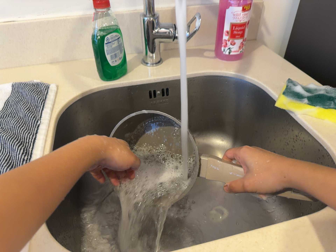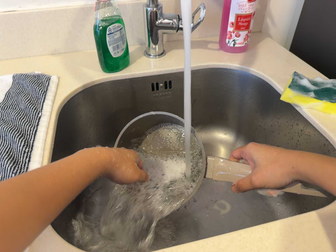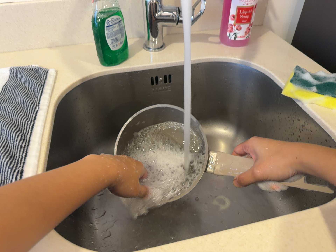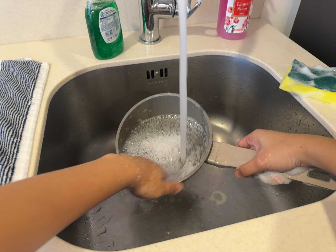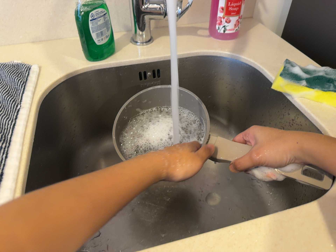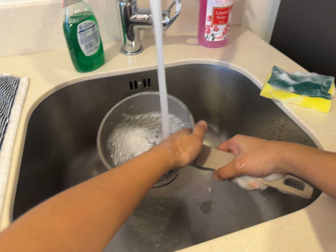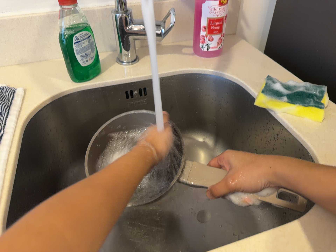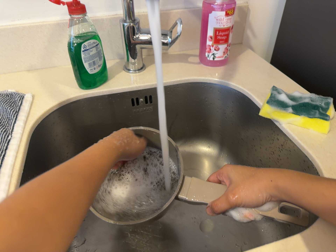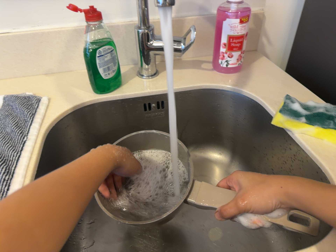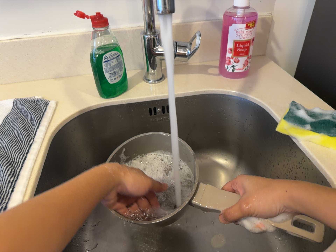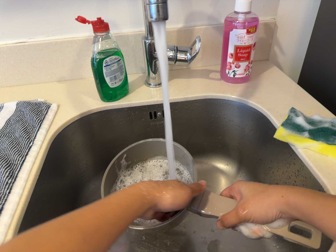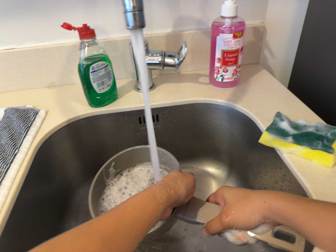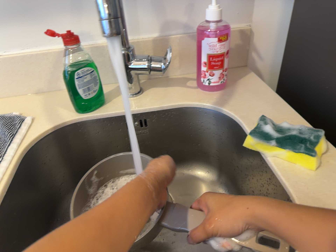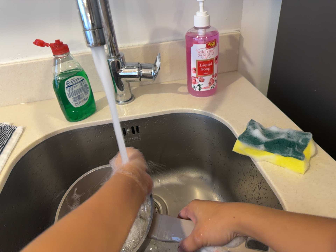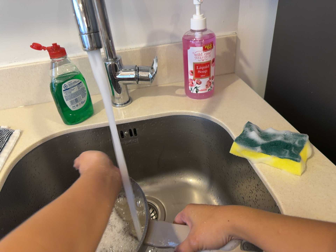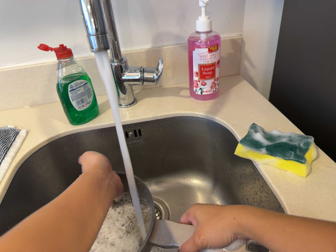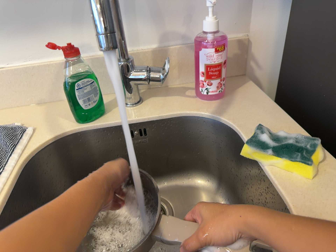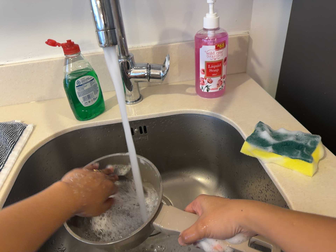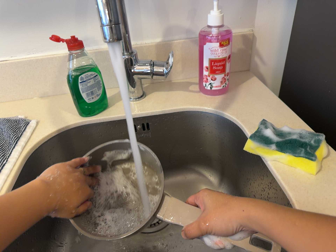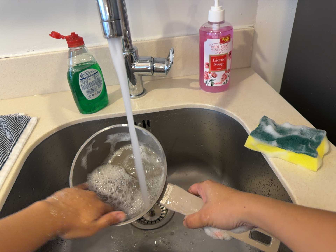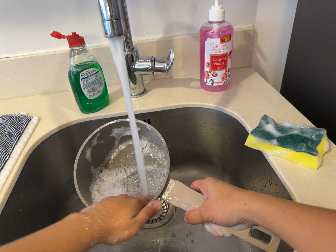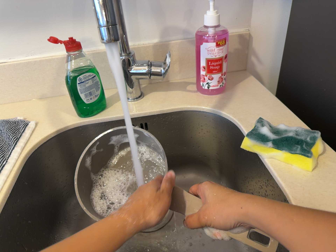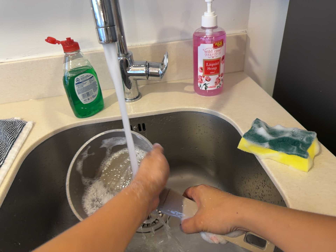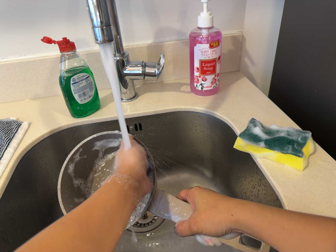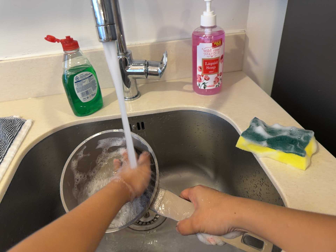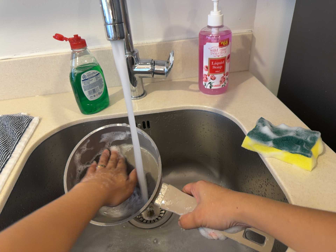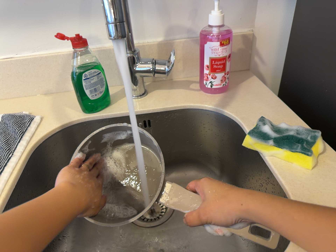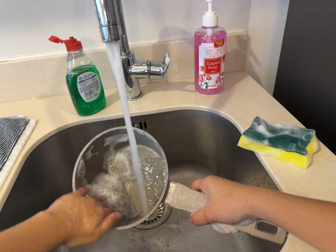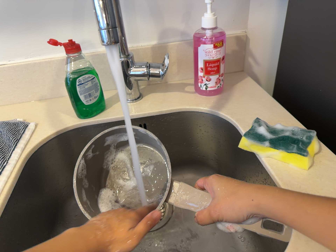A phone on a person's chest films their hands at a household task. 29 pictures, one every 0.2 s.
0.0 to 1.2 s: The camera shifts only a little, or ends up much as it began.
1.2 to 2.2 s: The camera travels to its right, about 7 cm.
2.2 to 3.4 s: The camera shifts only a little, or ends up much as it began.
3.4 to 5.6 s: The camera shifts only a little, or ends up much as it began.
The film runs backward here.
